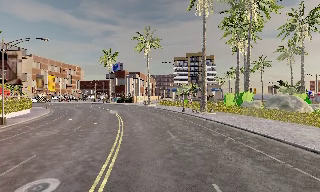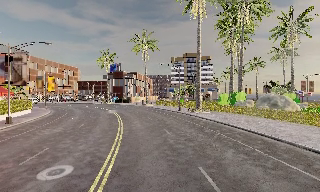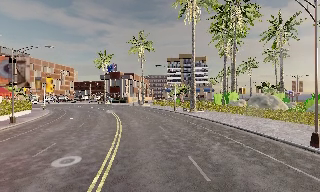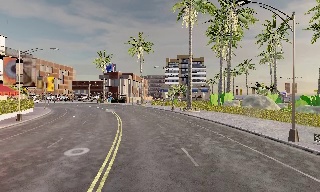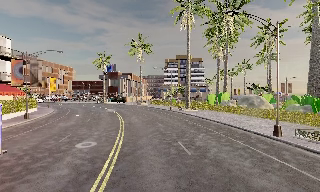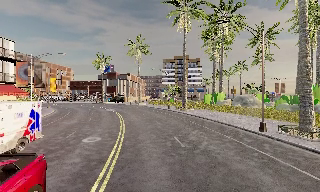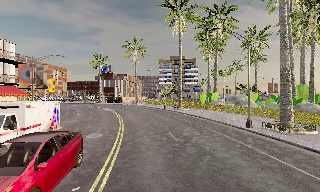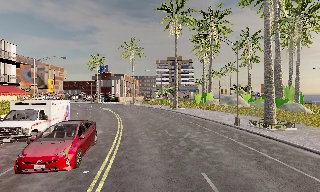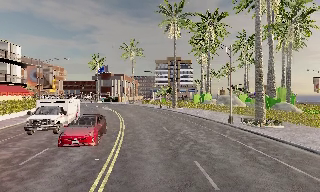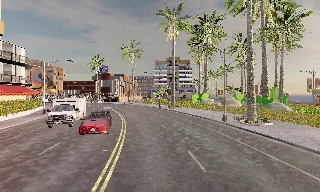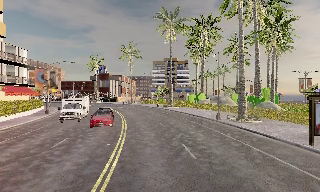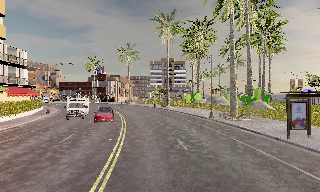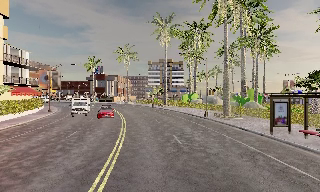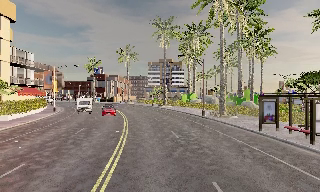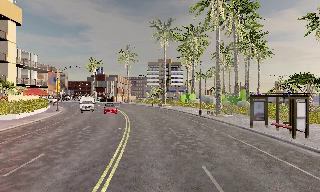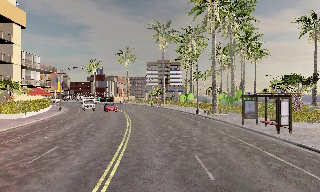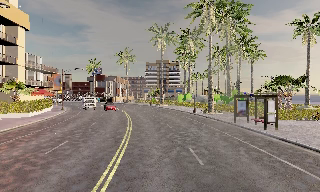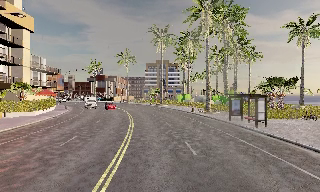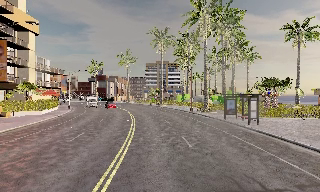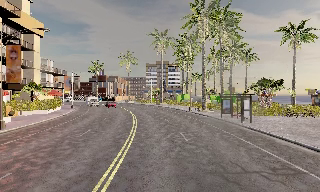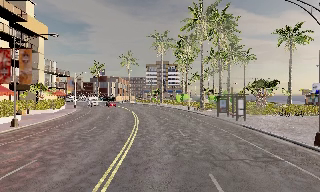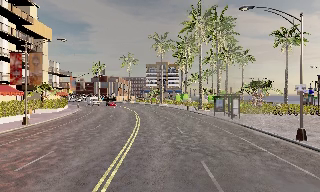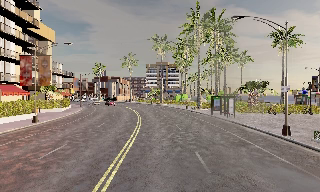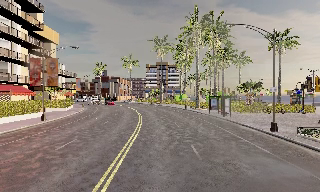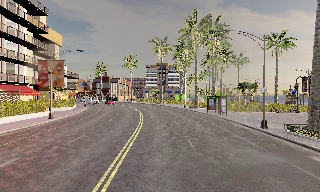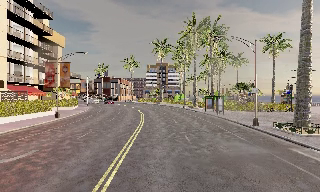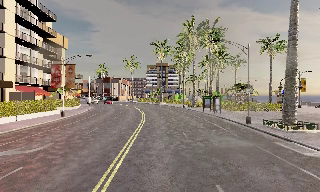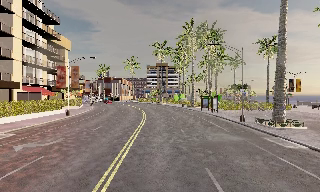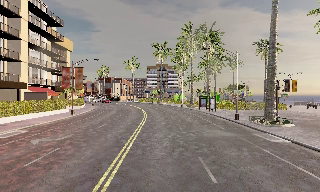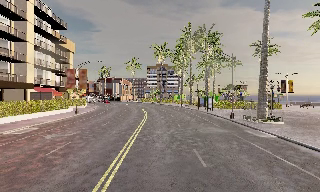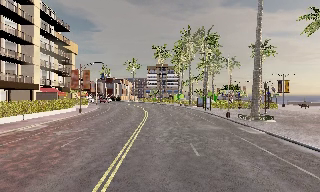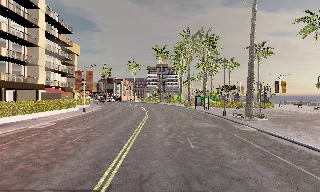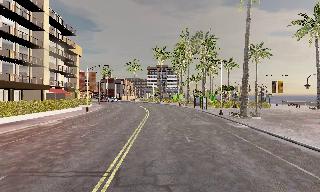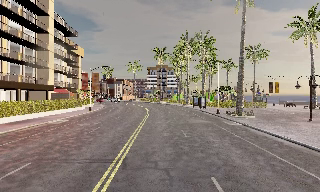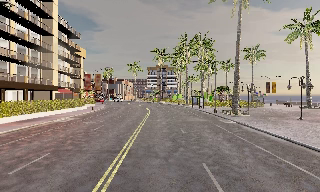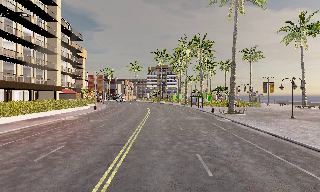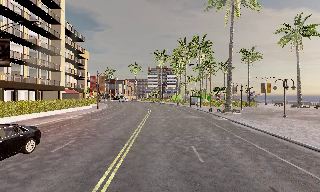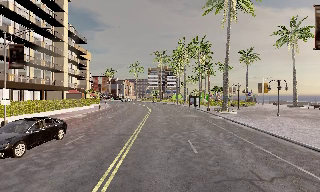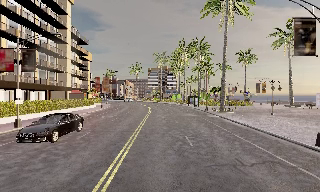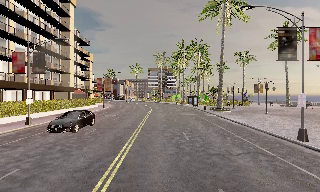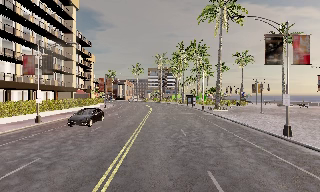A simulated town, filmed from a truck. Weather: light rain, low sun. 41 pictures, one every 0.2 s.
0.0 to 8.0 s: The scene slides to the left, as the camera pans about 10 degrees to its right. It travels backward, about 45 m, so what stands in front gets smaller.
The film runs backward here.
